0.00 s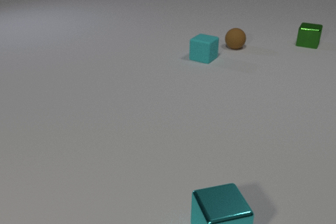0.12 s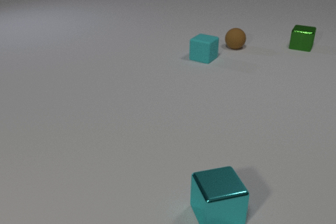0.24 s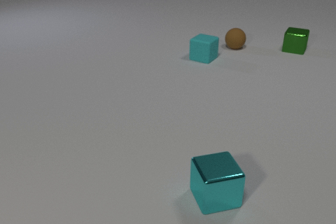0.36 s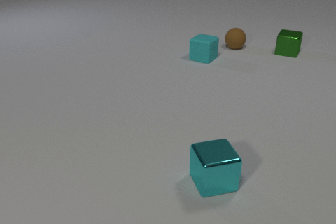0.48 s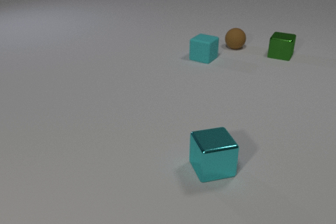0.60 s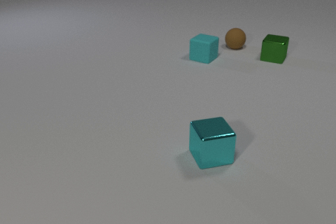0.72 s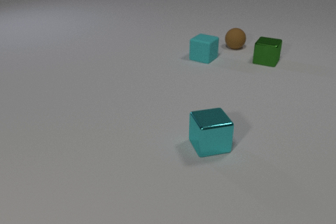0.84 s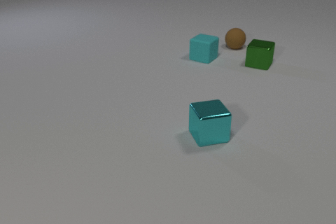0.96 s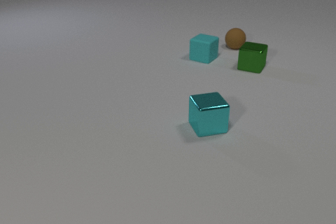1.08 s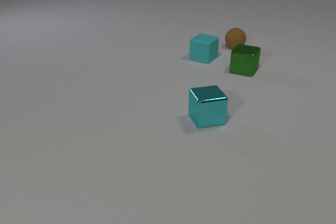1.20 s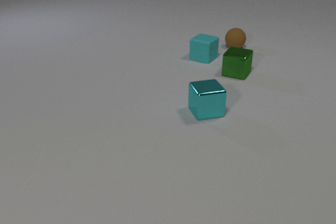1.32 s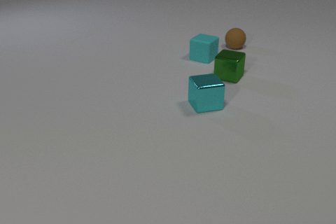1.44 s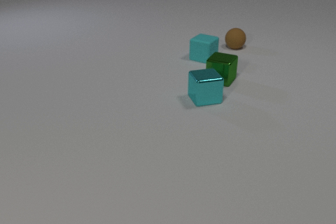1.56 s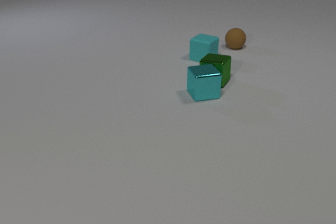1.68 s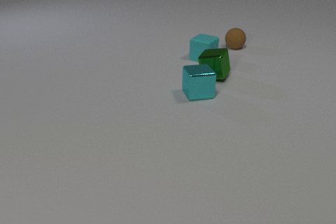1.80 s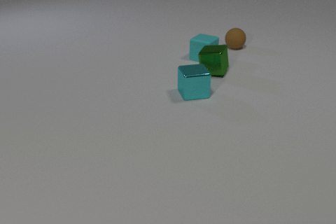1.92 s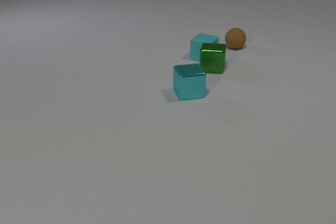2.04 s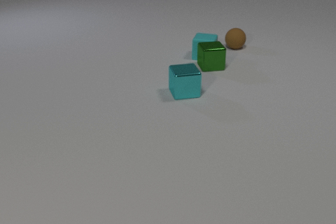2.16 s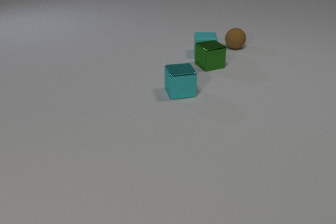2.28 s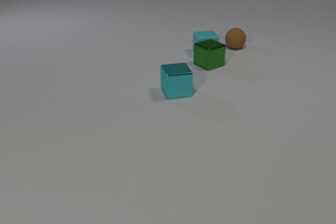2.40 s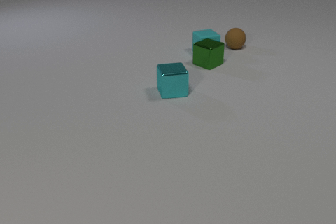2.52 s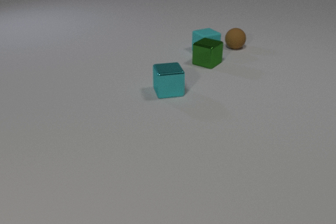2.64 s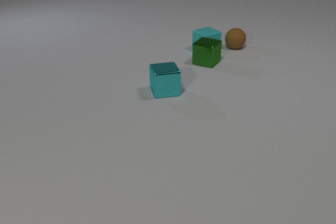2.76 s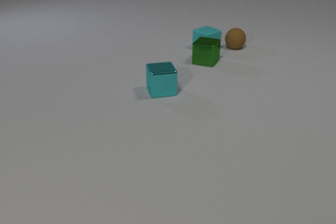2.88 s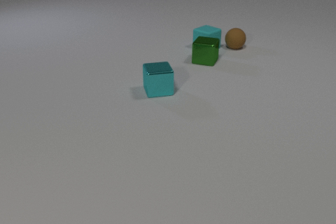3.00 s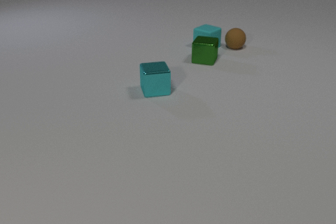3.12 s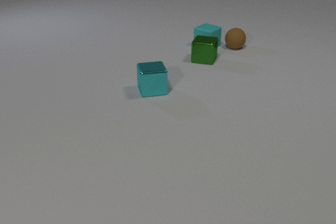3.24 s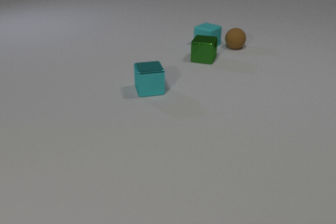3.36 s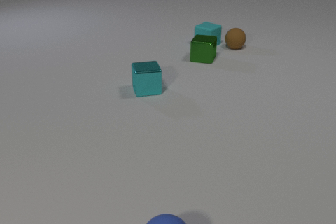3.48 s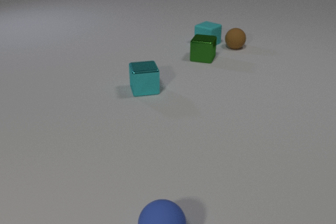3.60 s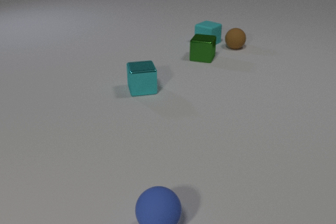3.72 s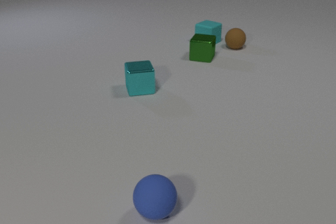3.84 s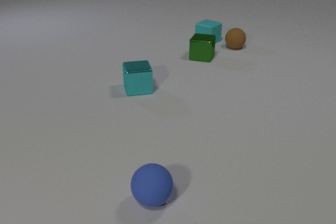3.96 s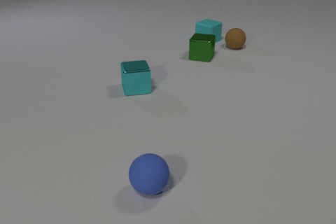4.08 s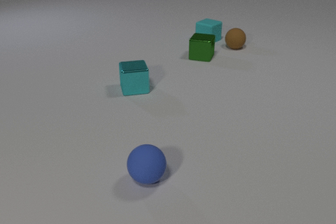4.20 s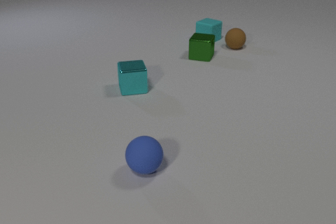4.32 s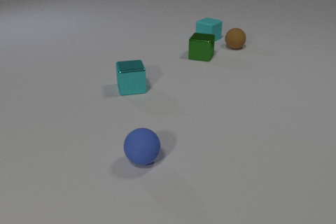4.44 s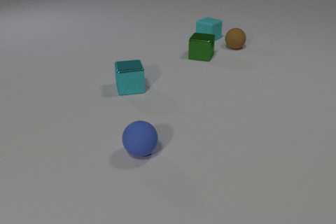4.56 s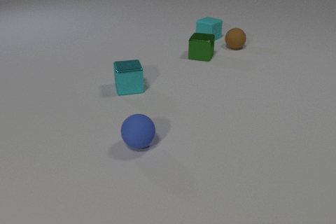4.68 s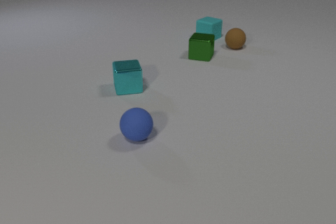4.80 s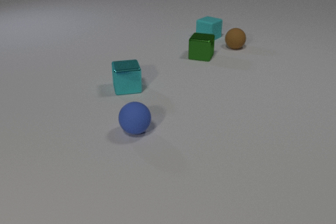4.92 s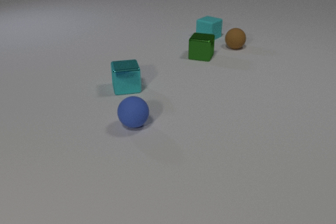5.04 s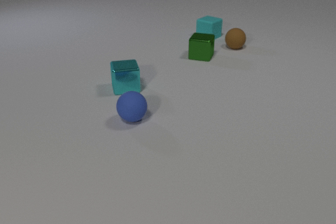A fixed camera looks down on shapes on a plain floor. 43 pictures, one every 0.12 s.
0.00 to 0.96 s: The green metal cube slides toward the camera and to the left. The cyan metal cube slides away from the camera.
0.96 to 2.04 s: The green metal cube slides to the left, spins counterclockwise seen from above by about 45 degrees, its near face sliding to the right. The cyan metal cube slides away from the camera. The green metal cube and the cyan metal cube collide. The green metal cube and the cyan rubber cube collide.
2.04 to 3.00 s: The green metal cube slides away from the camera, spins counterclockwise seen from above by about 60 degrees, its near face sliding to the right. The cyan metal cube slides to the left. The cyan rubber cube slides away from the camera, spins counterclockwise seen from above by about 60 degrees, its near face sliding to the right.
3.00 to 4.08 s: The green metal cube slides away from the camera. The cyan metal cube slides to the left. The cyan rubber cube slides away from the camera. The blue rubber sphere comes in at the bottom edge, rolls away from the camera.
4.08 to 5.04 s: The cyan metal cube slides to the left. The cyan rubber cube slides away from the camera. The blue rubber sphere rolls away from the camera.
What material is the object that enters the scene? rubber.
Are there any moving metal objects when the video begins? yes.
What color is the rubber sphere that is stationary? brown.
